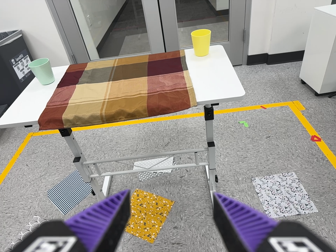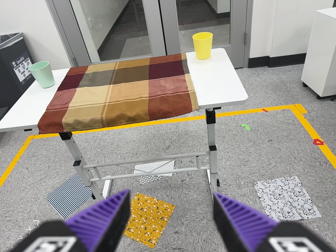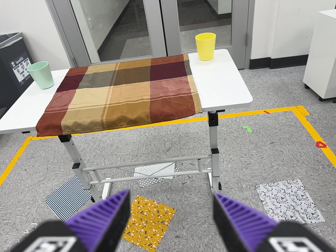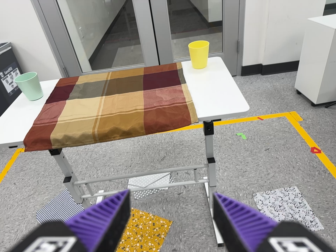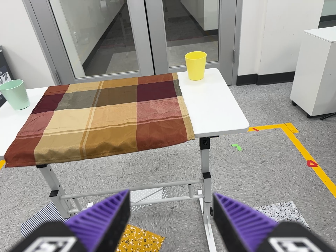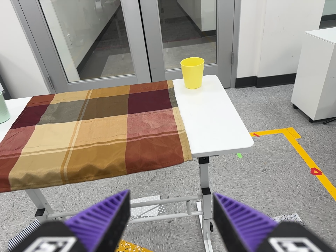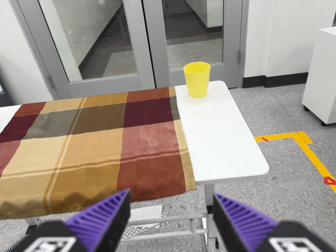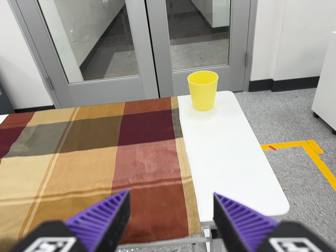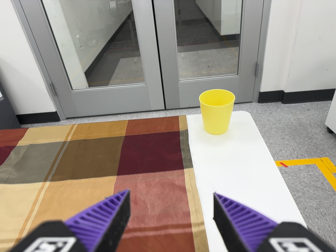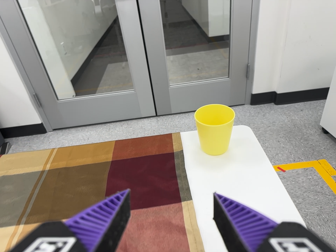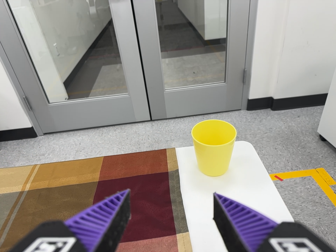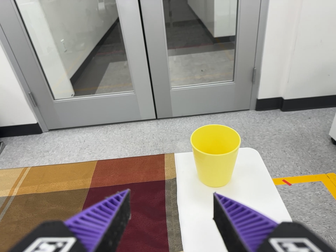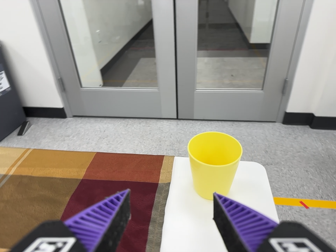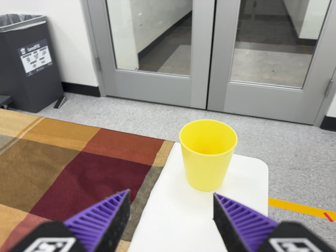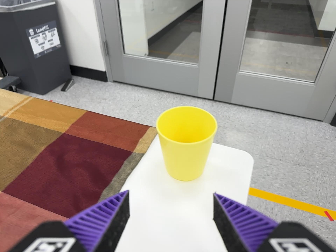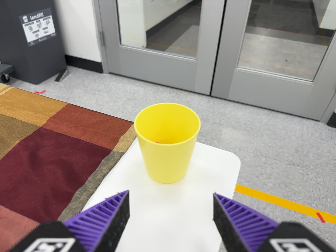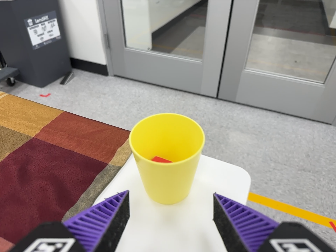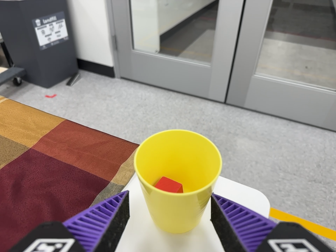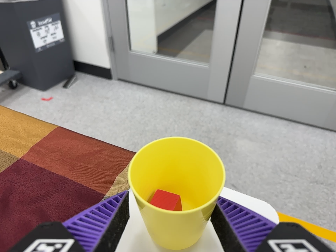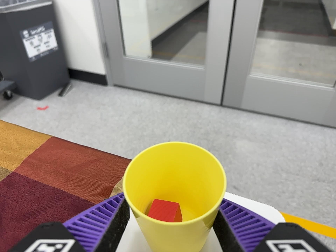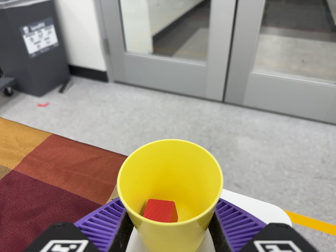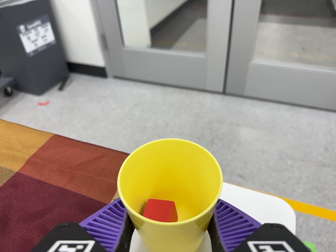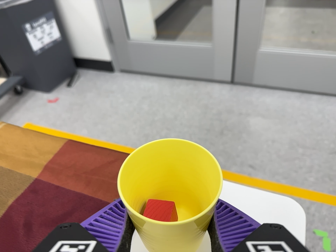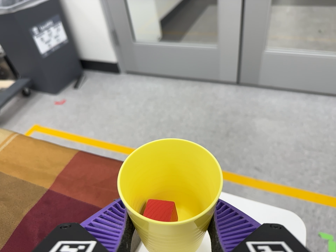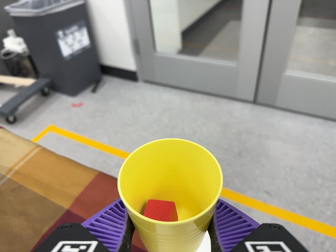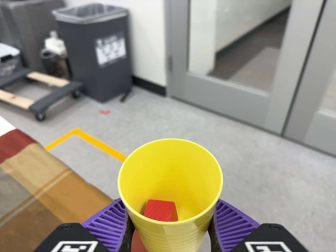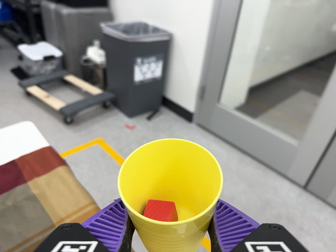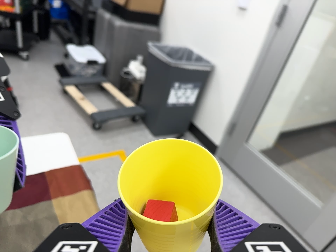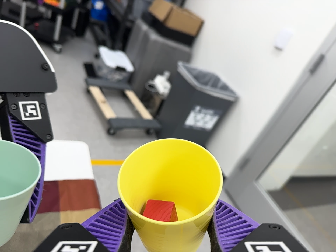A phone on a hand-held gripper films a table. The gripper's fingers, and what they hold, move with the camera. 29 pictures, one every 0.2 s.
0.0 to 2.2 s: The camera travels forward and toward the top of its view, about 60 cm, so what stands in front looms larger.
2.2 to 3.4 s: The camera pans to its left by about 20 degrees. It travels to its right and forward, about 22 cm. It rolls about its line of sight by about 20 degrees, and the scene rotates clockwise.
3.4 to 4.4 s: The camera shifts only a little, or ends up much as it began.
4.4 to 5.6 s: The scene slides to the right, as the camera pans about 20 degrees to its left. It travels toward the top of its view and to its left, about 30 cm, so close, fixed things drift downward. Its aim tips toward the top of its view by about 15 degrees, and the scene shifts downward. It rolls about its line of sight by about 50 degrees, and the scene rotates clockwise.
The film runs forward here.
